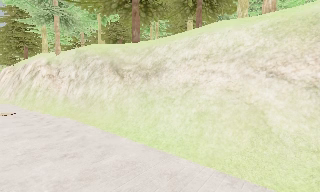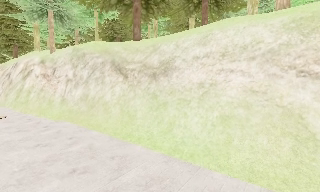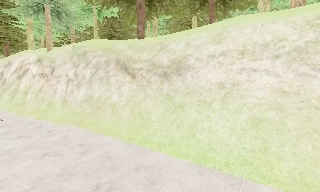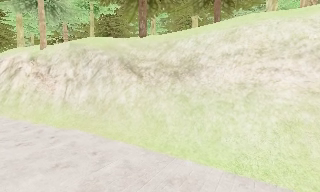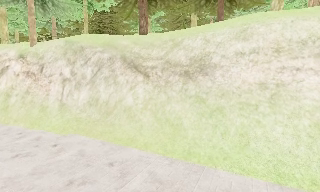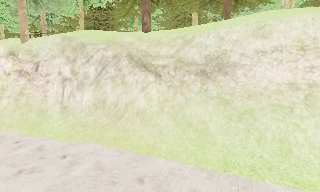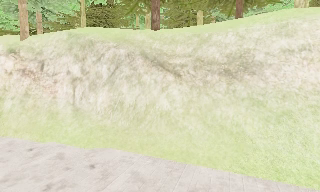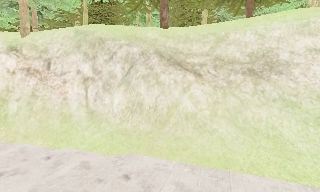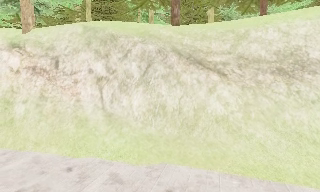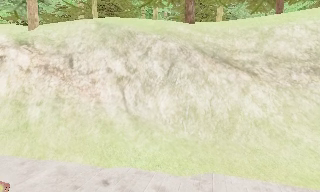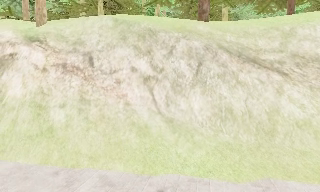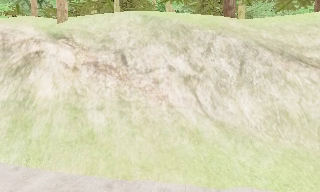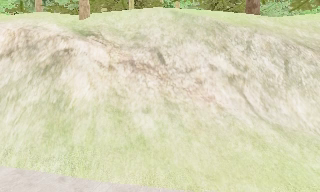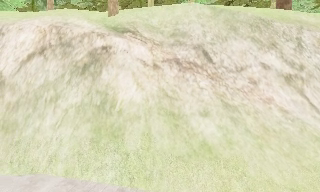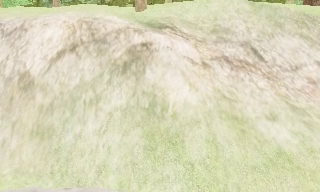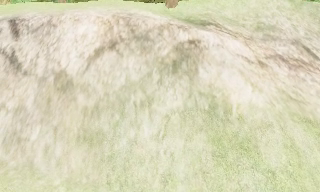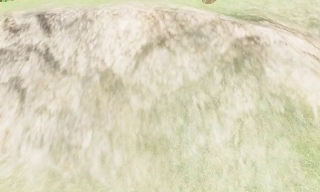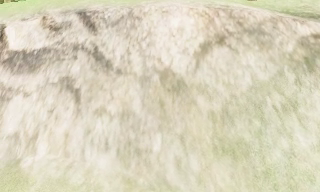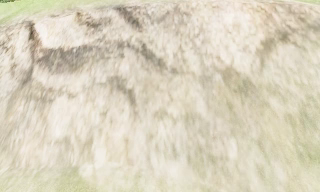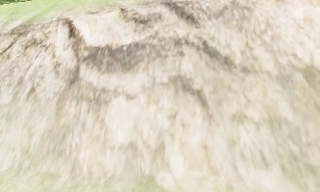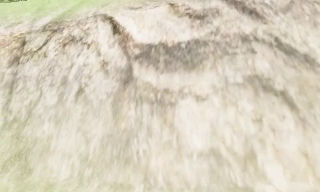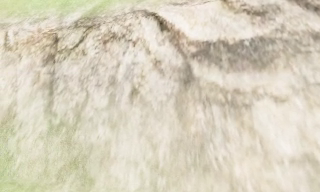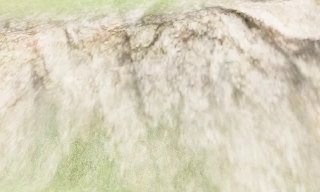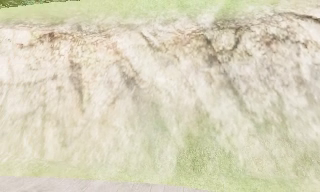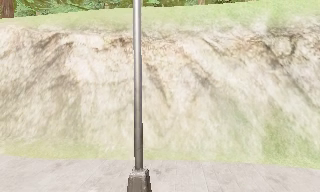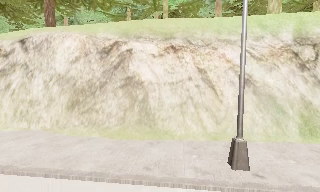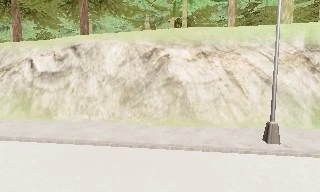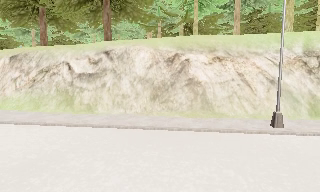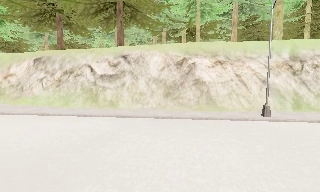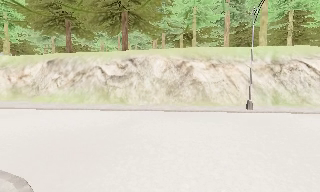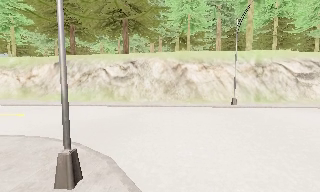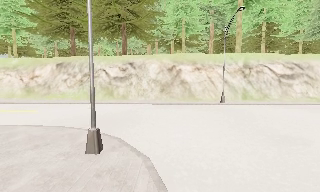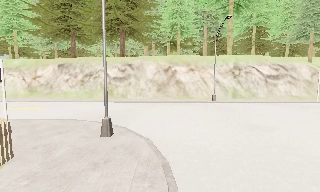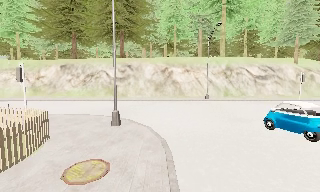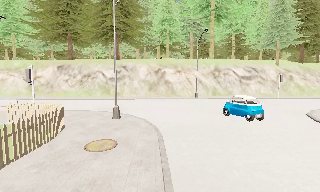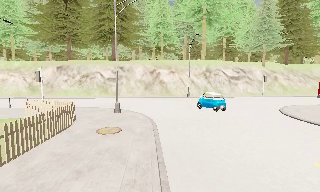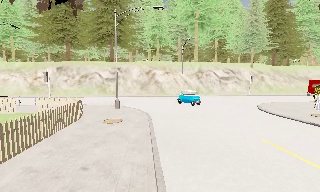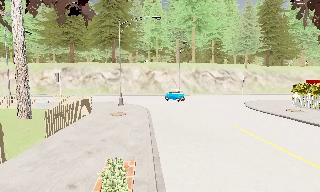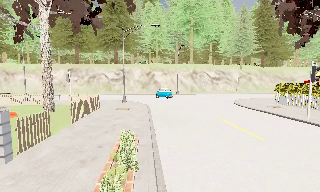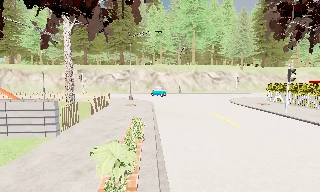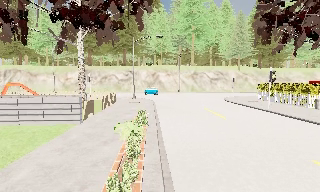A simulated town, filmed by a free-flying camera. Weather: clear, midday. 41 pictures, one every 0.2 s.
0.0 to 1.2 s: The camera pans to its right, which is clockwise from overhead, by about 15 degrees. It travels to its left and forward, about 7 m.
1.2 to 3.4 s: The camera pans to its right, which is clockwise from overhead, by about 10 degrees. It travels to its left, about 15 m, so close, fixed things drift to the right.
3.4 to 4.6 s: The camera travels to its left, about 10 m, so close, fixed things drift to the right. It gains speed.
4.6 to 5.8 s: The camera travels backward and to its left, about 14 m, so what stands in front gets smaller.
5.8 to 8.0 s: The camera travels backward, about 19 m, so what stands in front gets smaller.
The film runs forward here.
